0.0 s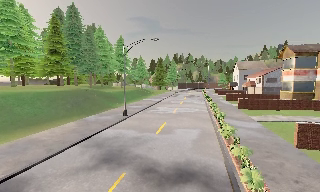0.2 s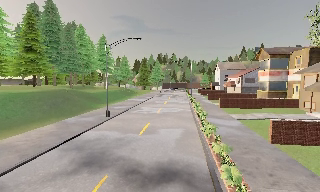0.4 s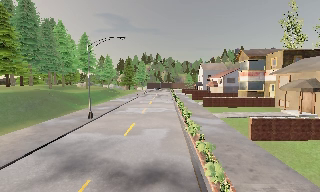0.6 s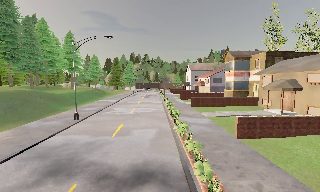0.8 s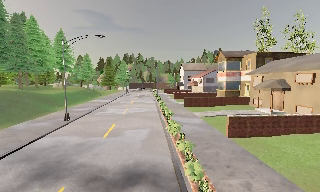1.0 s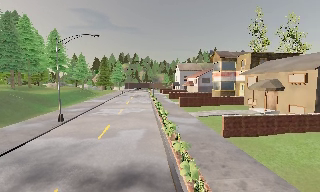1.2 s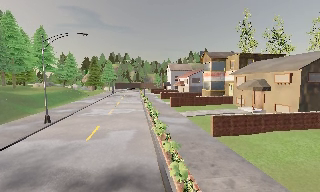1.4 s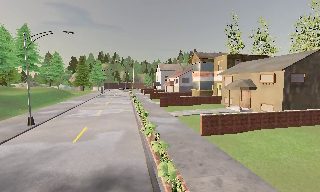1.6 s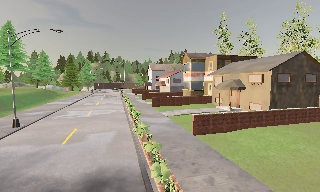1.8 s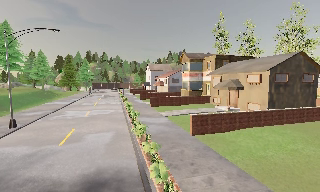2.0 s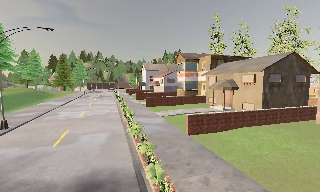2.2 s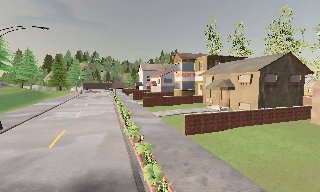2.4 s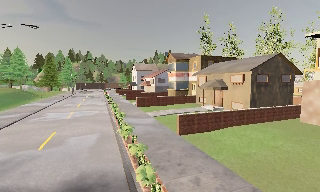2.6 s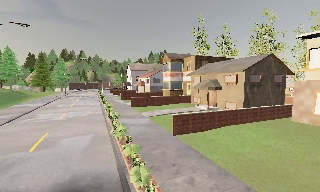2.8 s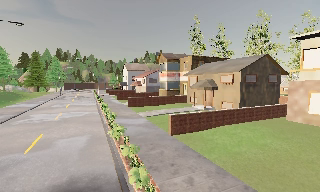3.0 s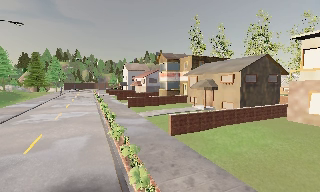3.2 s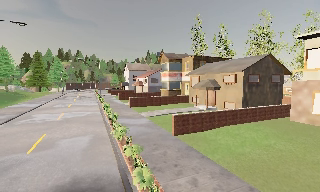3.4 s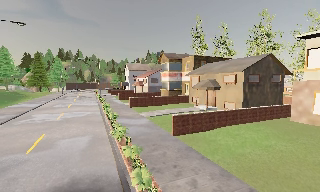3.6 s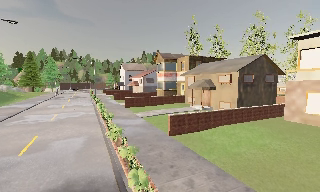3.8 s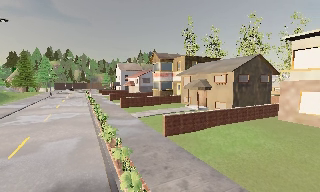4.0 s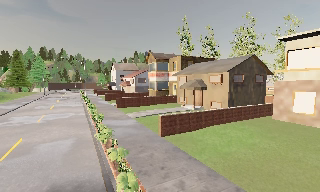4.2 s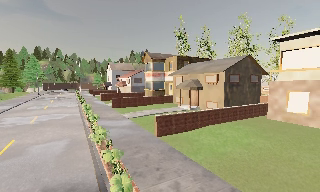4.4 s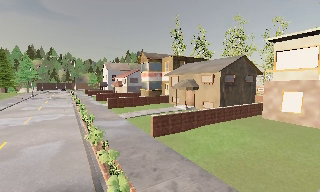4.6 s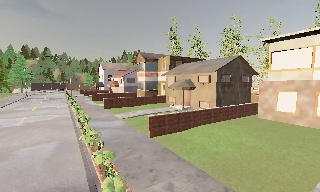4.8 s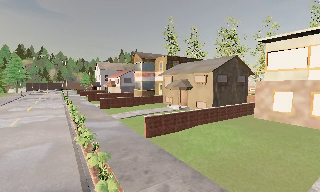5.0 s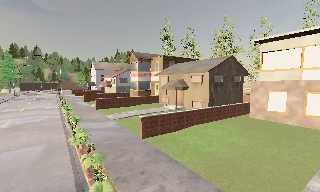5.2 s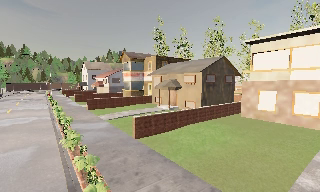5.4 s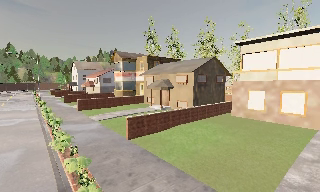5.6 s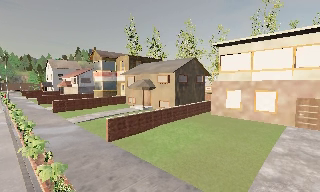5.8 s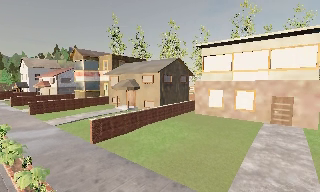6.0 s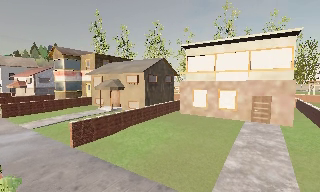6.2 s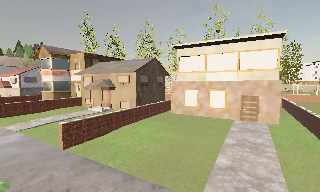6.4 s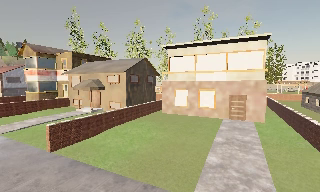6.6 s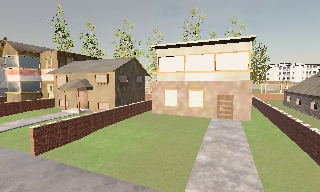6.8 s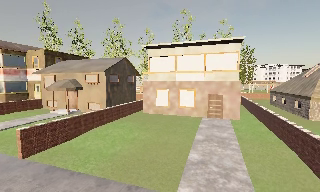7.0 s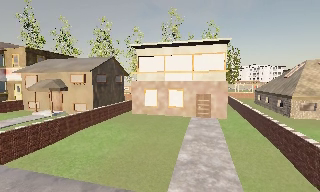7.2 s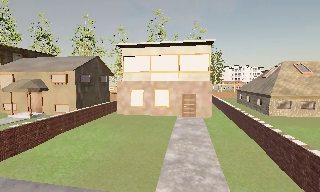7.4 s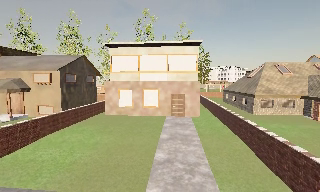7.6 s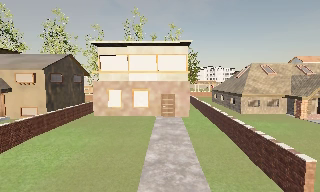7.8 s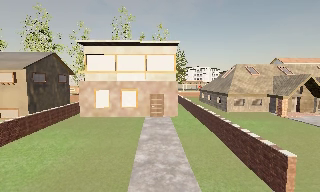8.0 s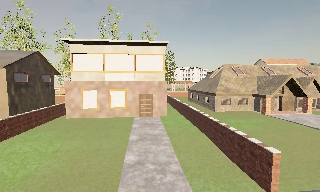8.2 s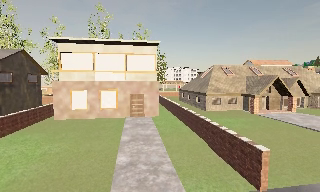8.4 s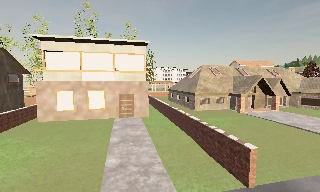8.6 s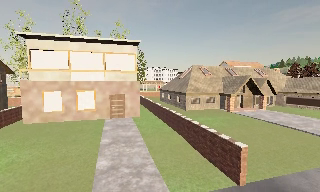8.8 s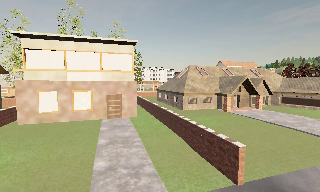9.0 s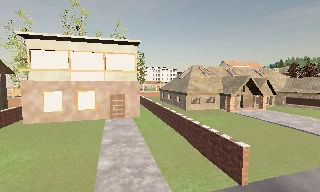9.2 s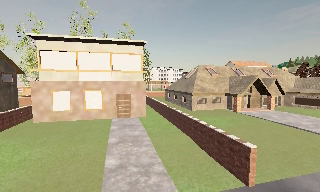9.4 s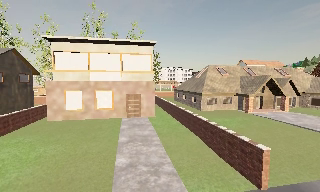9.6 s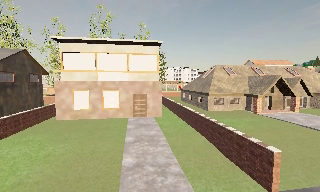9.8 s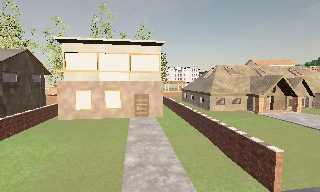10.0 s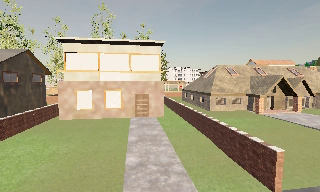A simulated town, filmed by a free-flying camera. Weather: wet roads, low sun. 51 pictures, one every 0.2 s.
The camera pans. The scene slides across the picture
to the left.
The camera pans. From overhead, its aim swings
clockwise.
0.0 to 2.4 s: The scene slides to the left, as the camera pans about 35 degrees to its right. It travels forward, about 0.5 m.
2.4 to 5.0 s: The camera swings to its right by about 15 degrees, and the scene slides to the left. It travels forward, about 0.5 m, so what stands in front looms larger.
5.0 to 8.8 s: The scene slides to the left, as the camera pans about 75 degrees to its right. It travels to its left and forward, about 1 m.
8.8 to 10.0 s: The camera shifts only a little, or ends up much as it began.
The film runs forward here.
